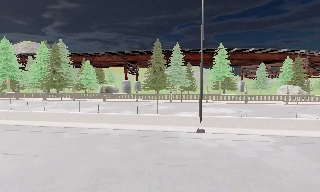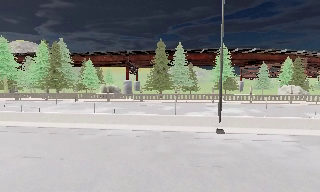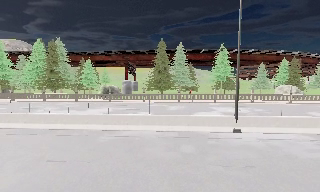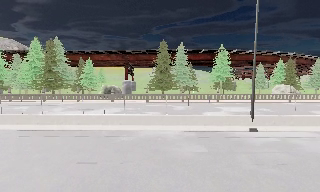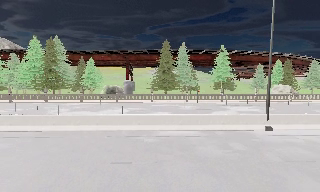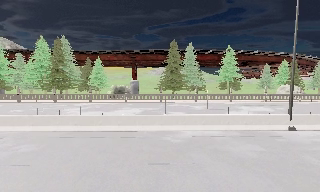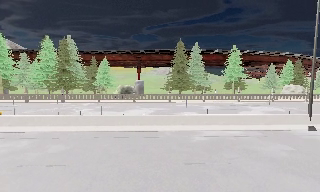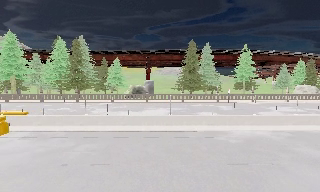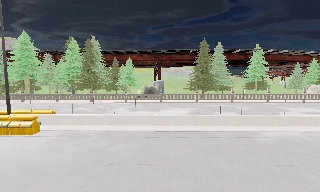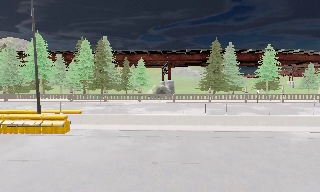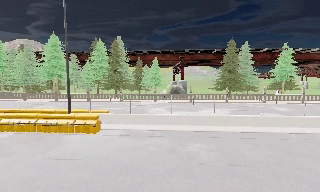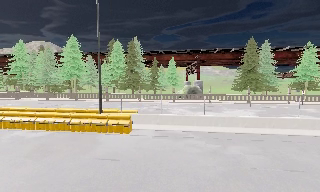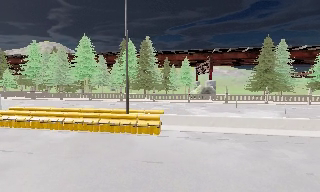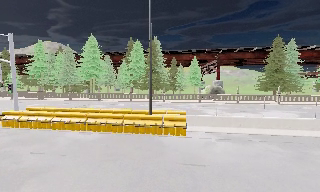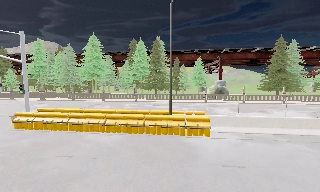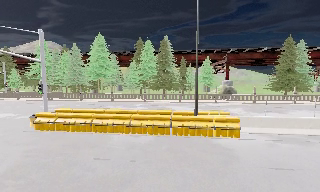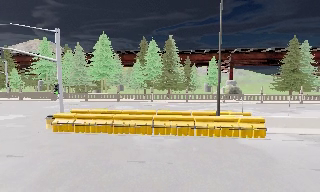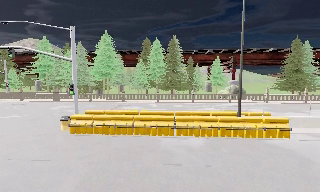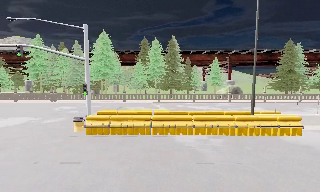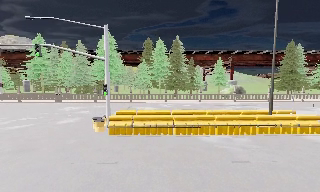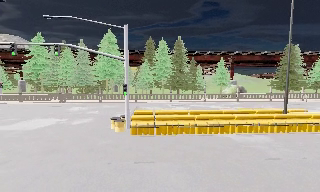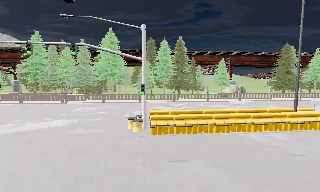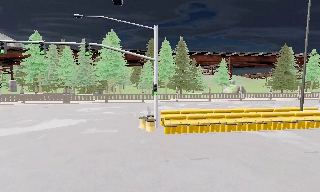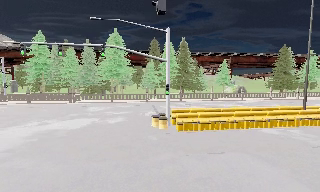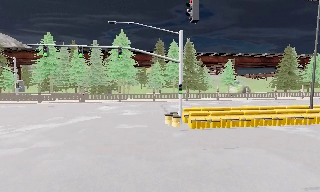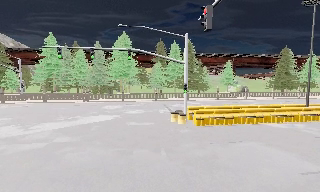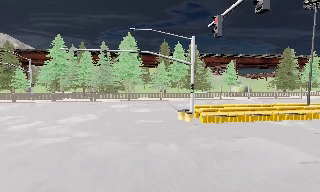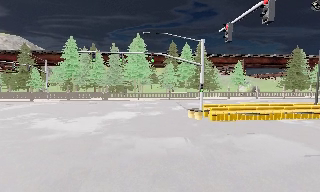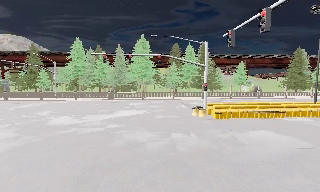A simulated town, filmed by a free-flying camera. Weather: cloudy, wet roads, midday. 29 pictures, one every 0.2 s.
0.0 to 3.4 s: The camera travels to its left, about 30 m, so close, fixed things drift to the right.
3.4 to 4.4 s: The camera pans to its right, which is clockwise from overhead, by about 10 degrees. It travels to its left, about 9 m, so close, fixed things drift to the right.
4.4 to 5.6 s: The camera travels backward and to its left, about 7 m, so what stands in front gets smaller.
The film runs backward here.
